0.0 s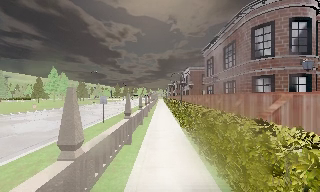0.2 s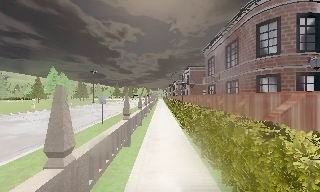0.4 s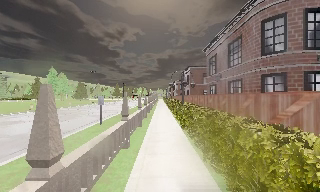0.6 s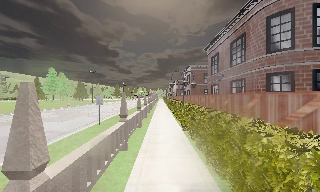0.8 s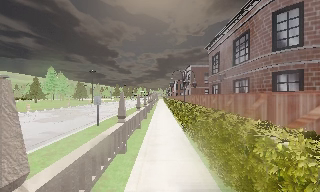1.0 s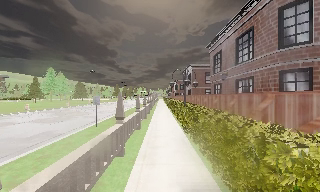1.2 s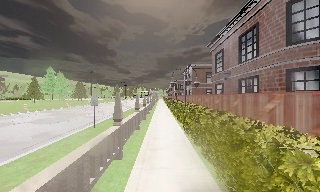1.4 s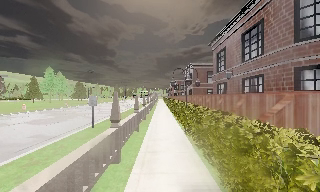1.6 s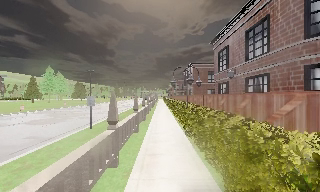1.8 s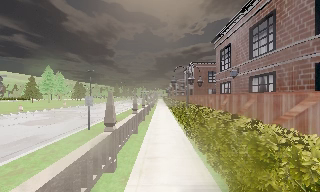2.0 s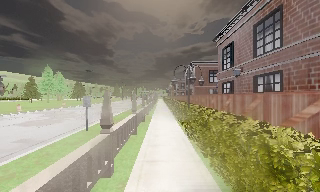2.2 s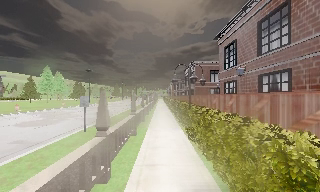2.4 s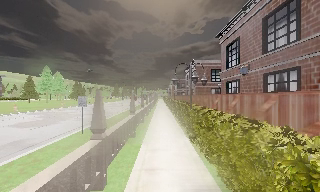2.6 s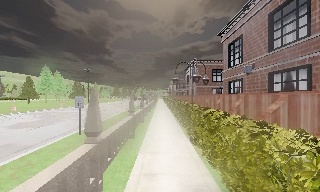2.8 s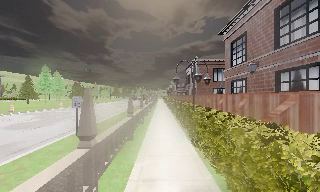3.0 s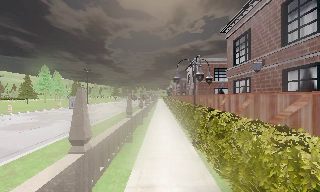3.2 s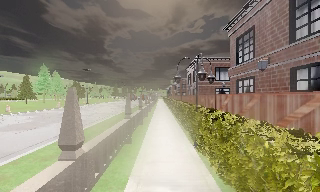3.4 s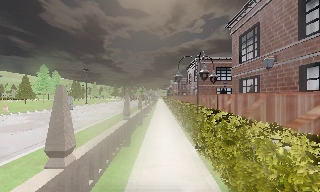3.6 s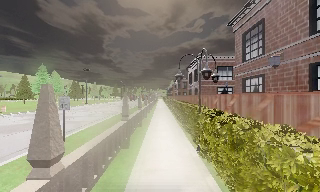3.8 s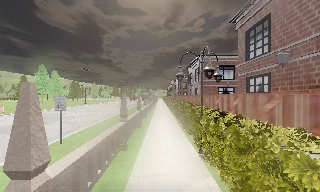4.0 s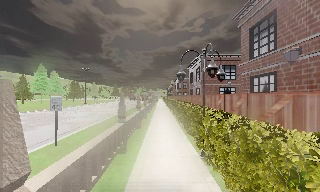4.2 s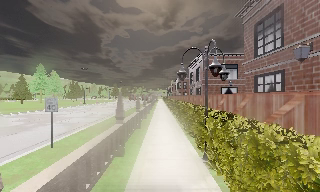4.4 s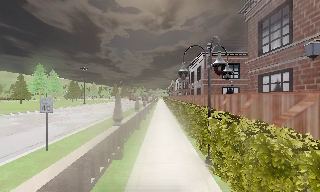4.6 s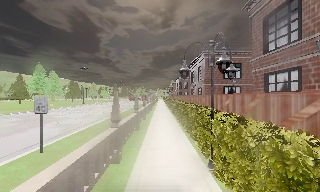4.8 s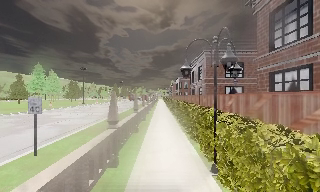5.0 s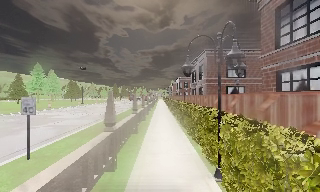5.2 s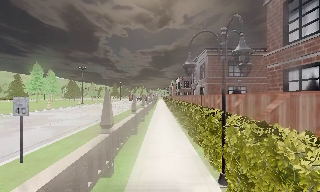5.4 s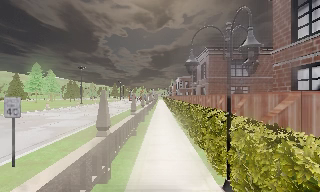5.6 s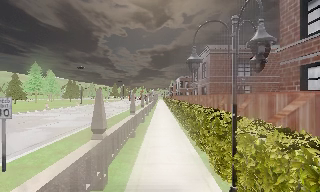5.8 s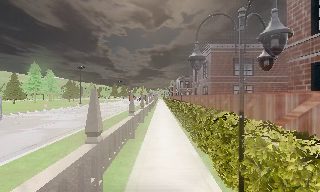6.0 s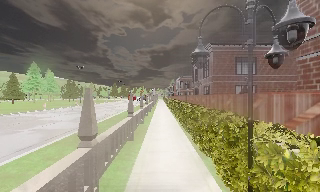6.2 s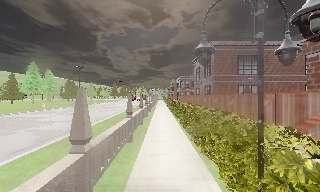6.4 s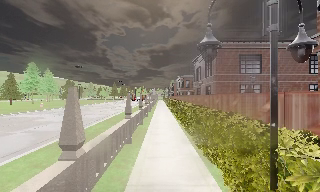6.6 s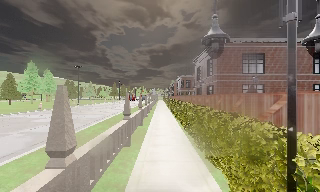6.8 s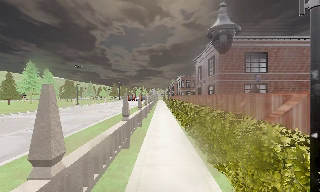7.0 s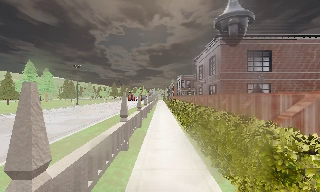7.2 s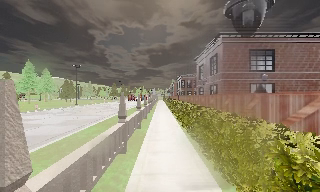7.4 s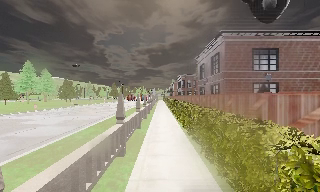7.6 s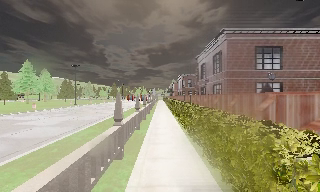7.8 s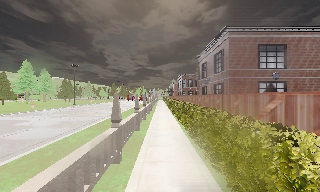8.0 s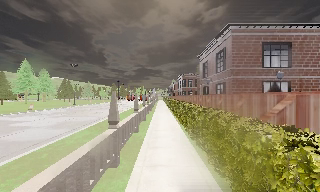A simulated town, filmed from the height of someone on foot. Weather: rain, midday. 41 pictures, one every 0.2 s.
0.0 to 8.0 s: The camera travels forward, about 14 m, so what stands in front looms larger.
The film runs forward here.
